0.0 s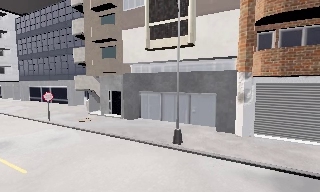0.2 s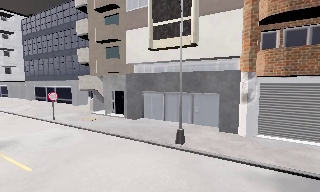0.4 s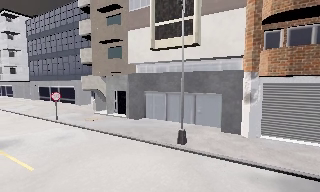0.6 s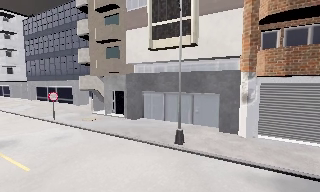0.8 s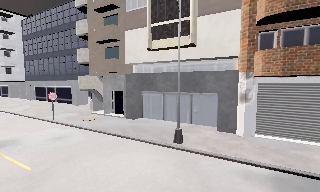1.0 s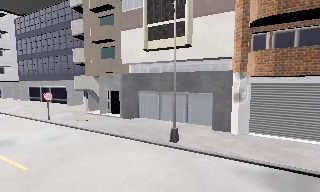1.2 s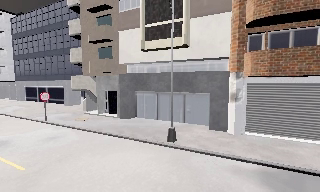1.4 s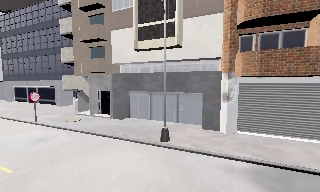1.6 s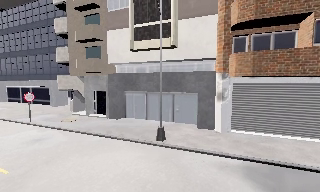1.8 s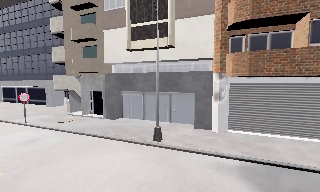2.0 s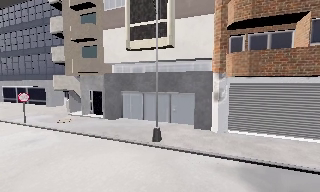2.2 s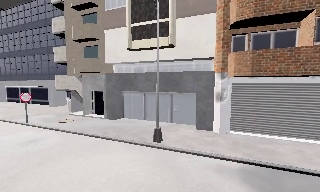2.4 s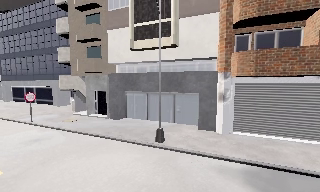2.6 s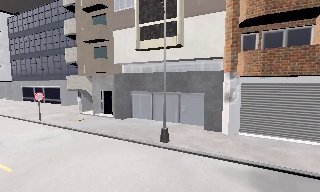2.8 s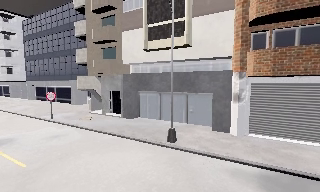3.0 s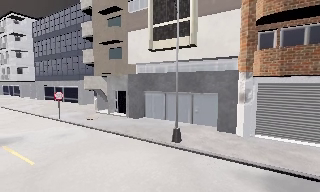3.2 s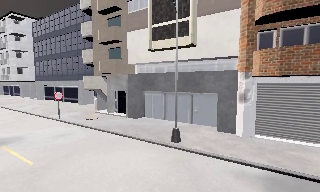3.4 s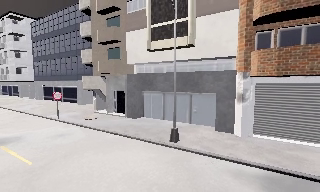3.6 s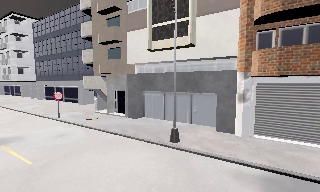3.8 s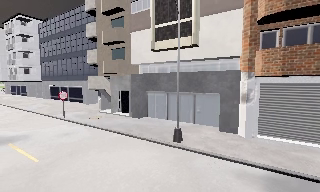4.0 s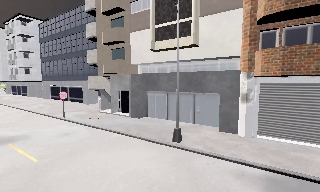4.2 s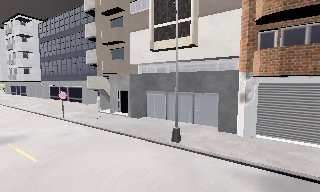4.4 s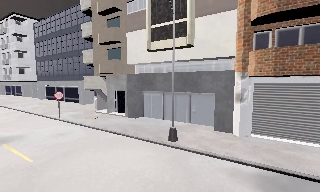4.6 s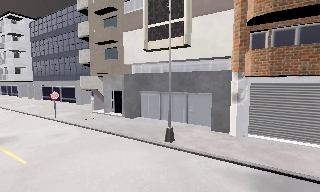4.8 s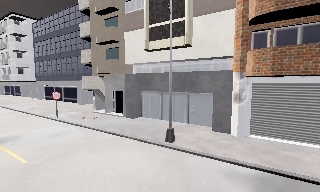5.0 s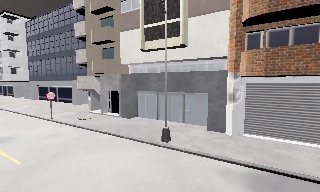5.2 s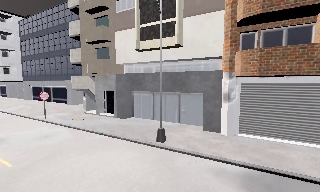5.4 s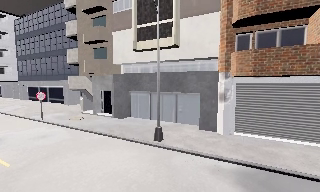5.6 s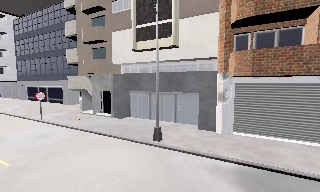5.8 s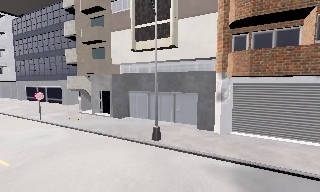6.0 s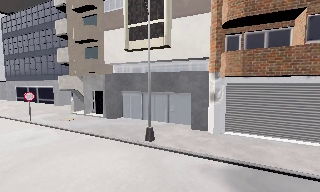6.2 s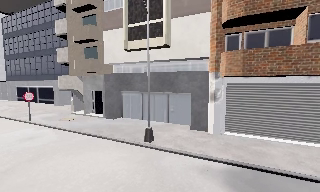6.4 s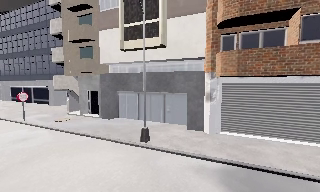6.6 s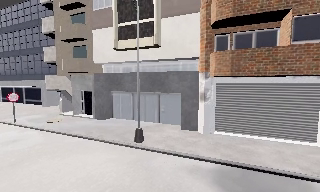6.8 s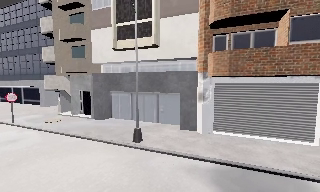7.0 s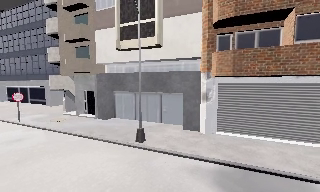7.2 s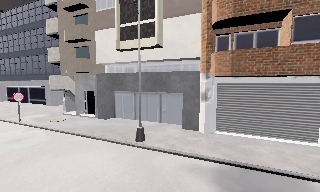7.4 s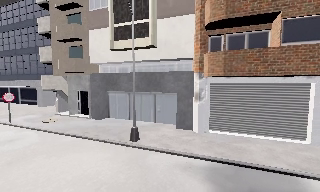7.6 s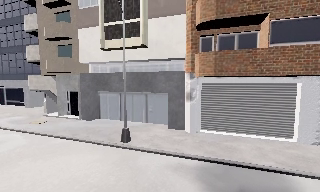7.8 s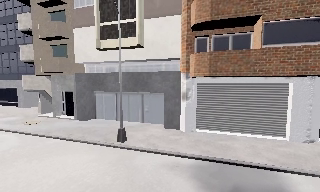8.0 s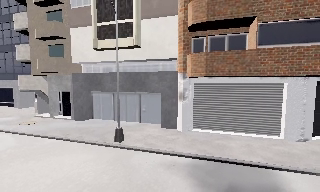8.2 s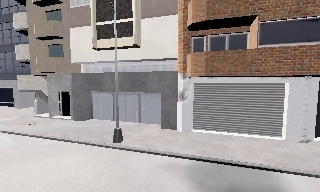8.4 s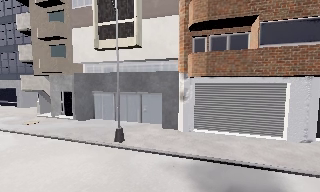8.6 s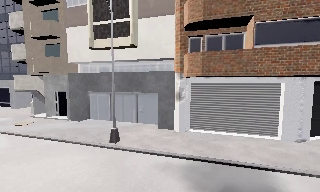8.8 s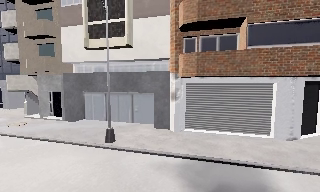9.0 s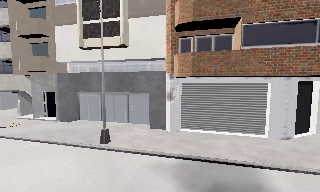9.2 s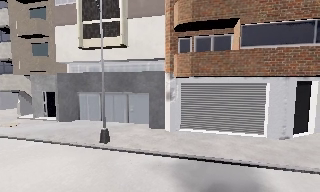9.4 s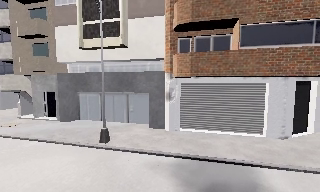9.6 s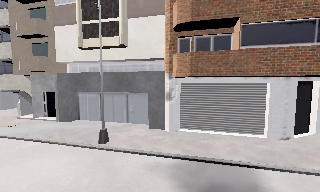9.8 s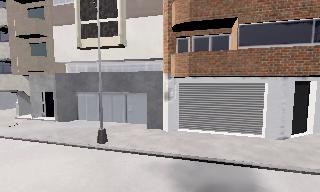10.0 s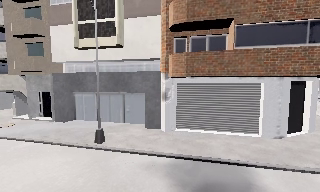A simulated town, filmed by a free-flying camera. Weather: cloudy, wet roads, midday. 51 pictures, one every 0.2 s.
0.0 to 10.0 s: The camera swings to its right by about 15 degrees, and the scene slides to the left. It travels to its right, about 2 m, so close, fixed things drift to the left.
The film runs forward here.
